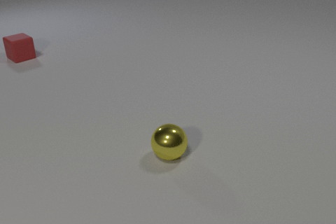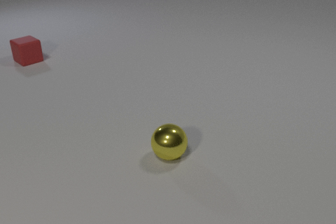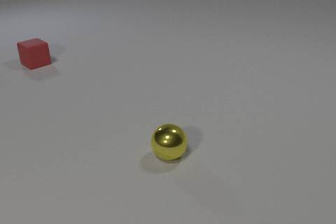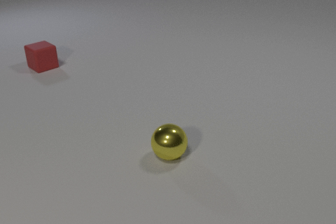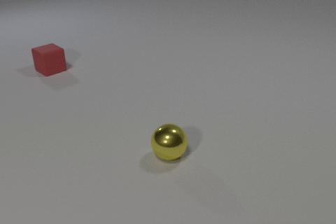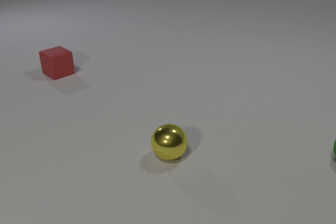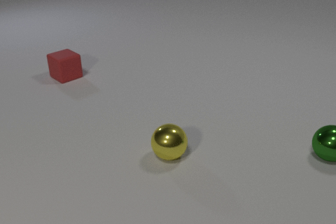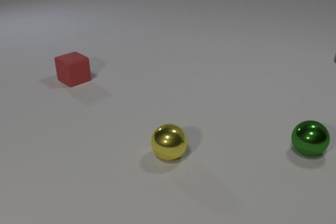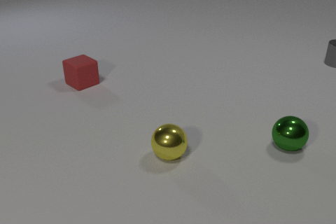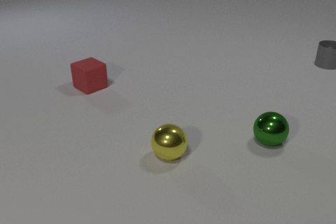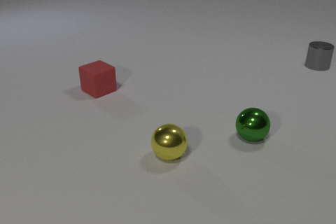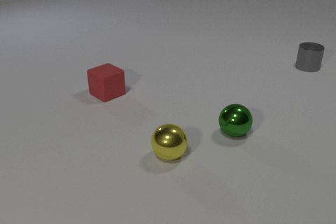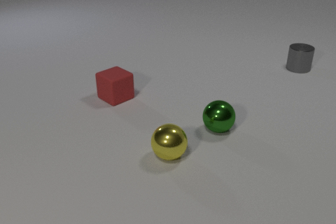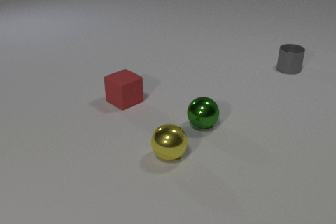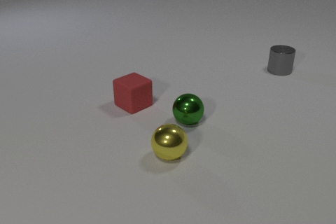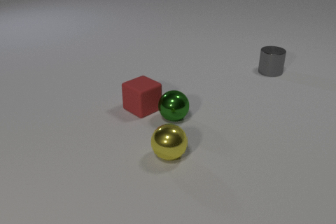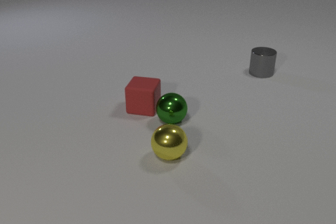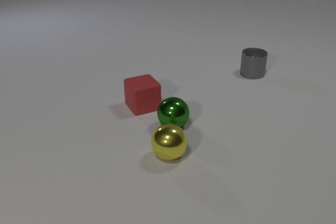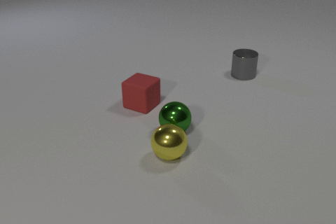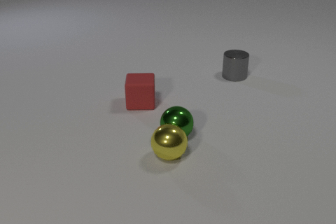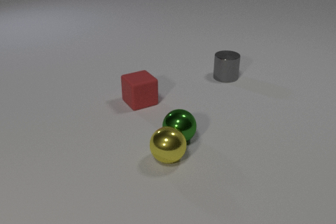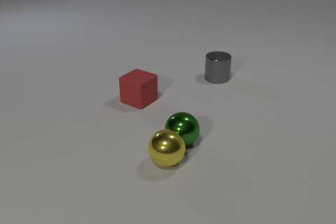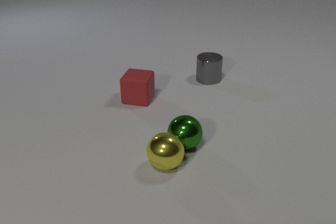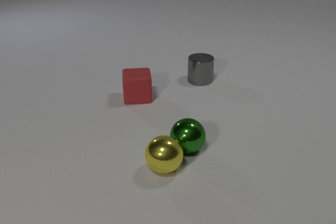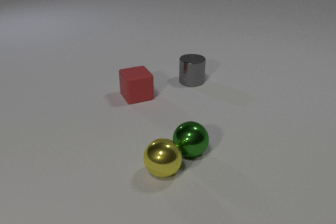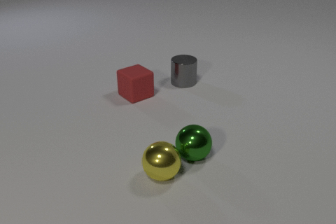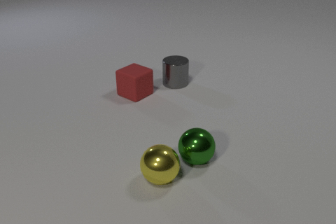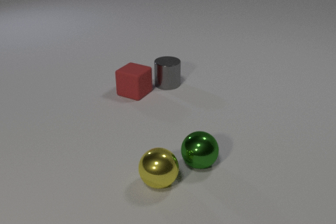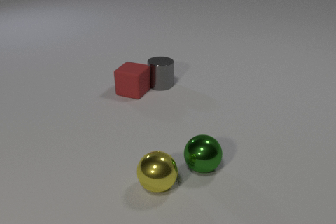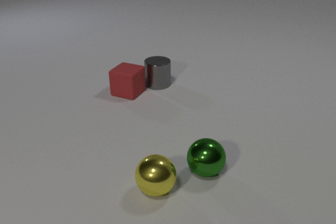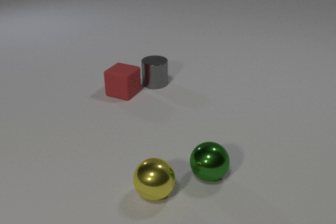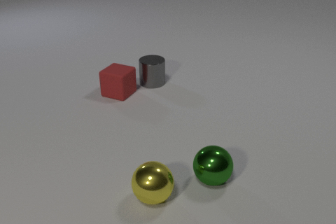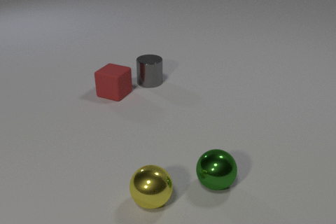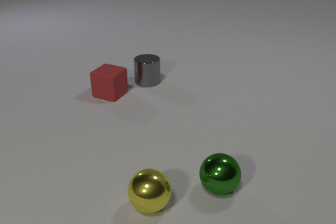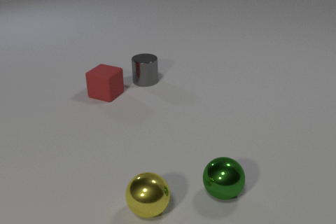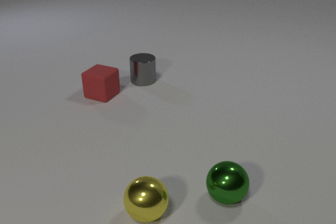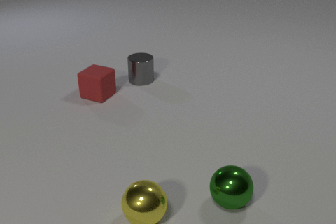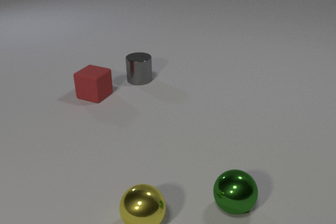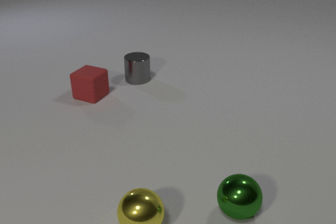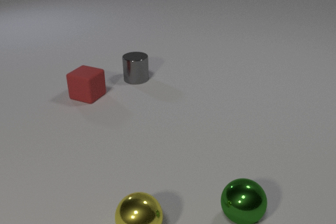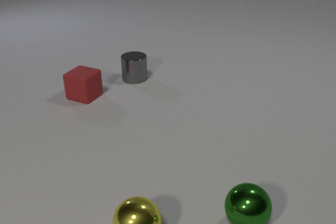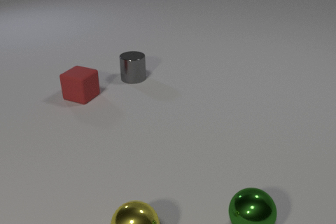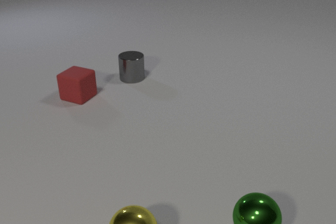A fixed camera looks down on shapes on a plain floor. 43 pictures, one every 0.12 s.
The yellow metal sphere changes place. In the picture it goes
toward the camera.
The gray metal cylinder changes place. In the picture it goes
to the left.
0.00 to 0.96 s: The red rubber cube slides toward the camera and to the right. The green metal sphere comes in at the right edge, rolls to the left. The gray metal cylinder comes in at the right edge, slides to the left and toward the camera.
0.96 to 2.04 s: The red rubber cube slides toward the camera and to the right. The green metal sphere rolls to the left. The gray metal cylinder slides to the left and toward the camera. The red rubber cube and the green metal sphere collide.
2.04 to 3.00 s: The red rubber cube slides away from the camera. The green metal sphere rolls toward the camera. The gray metal cylinder slides to the left and toward the camera. The yellow metal sphere rolls toward the camera. The green metal sphere and the yellow metal sphere collide.
3.00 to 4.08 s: The red rubber cube slides to the left. The green metal sphere rolls toward the camera and to the right. The gray metal cylinder slides to the left. The yellow metal sphere rolls toward the camera. The red rubber cube and the gray metal cylinder collide.
4.08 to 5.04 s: The red rubber cube slides to the left. The green metal sphere rolls toward the camera and to the right. The gray metal cylinder slides to the left and away from the camera. The yellow metal sphere rolls toward the camera.
How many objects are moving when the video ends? 4.
How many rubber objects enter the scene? 0.
What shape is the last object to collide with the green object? sphere.
